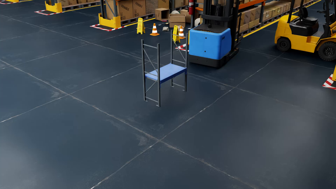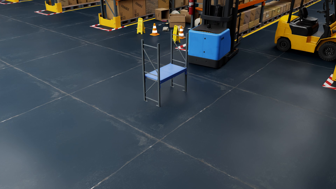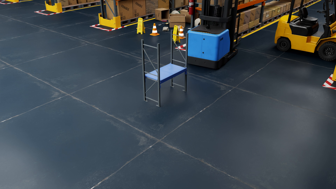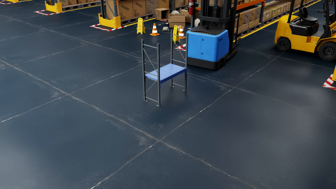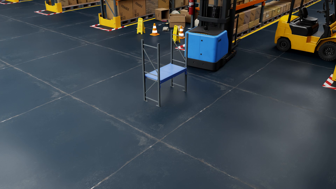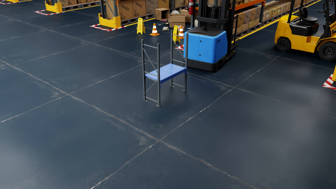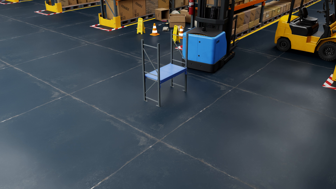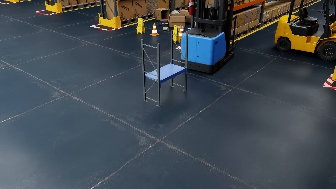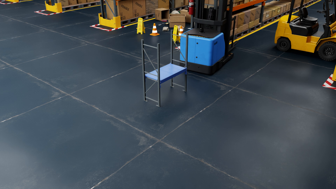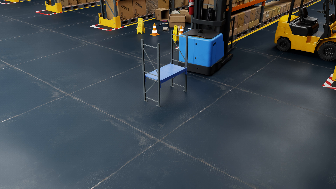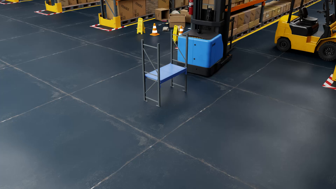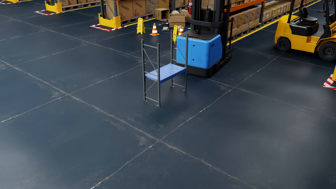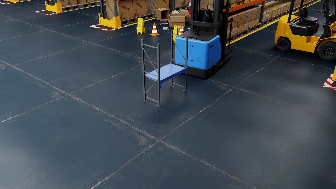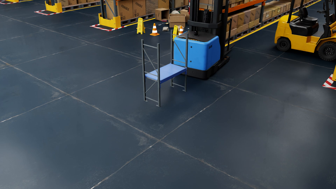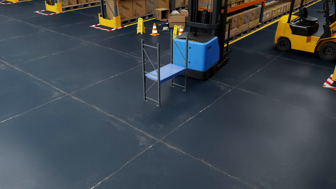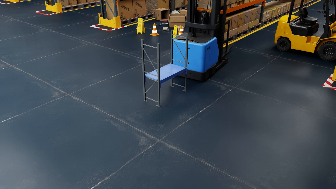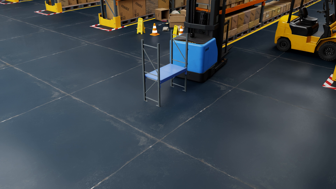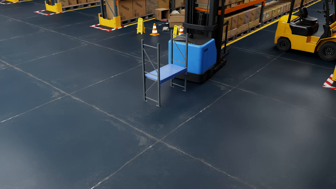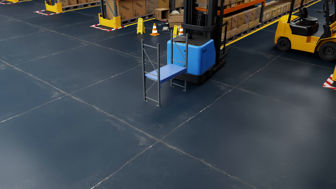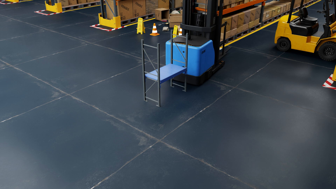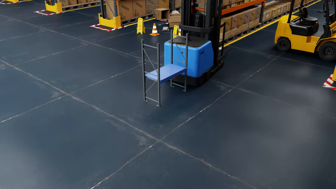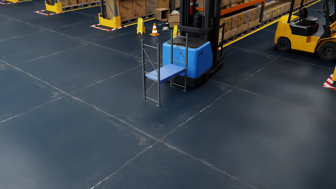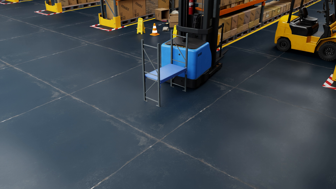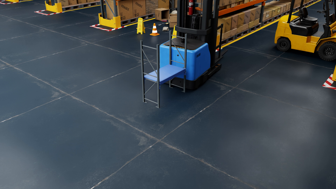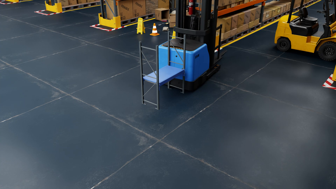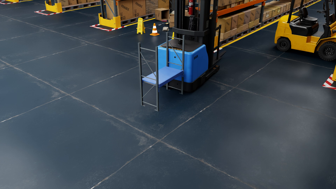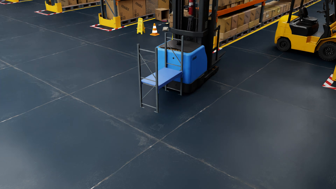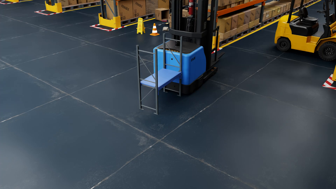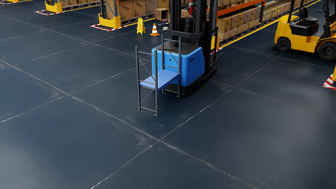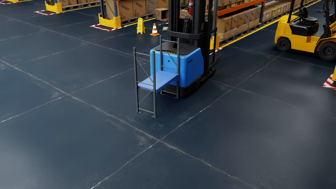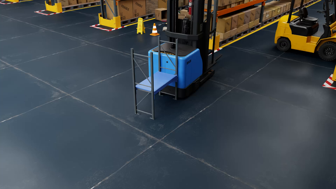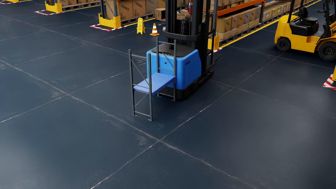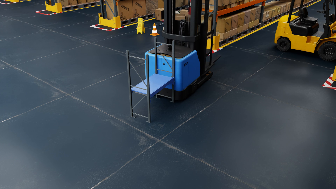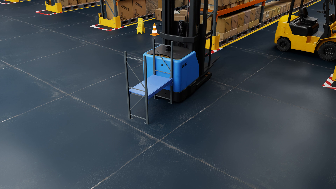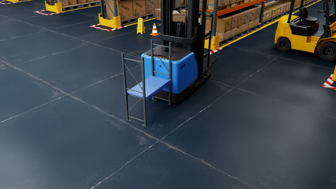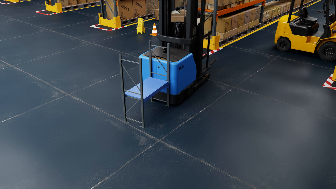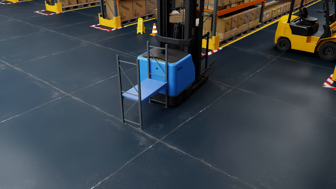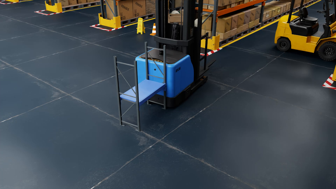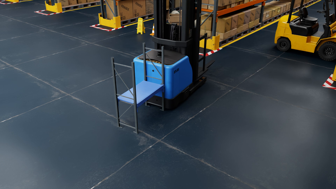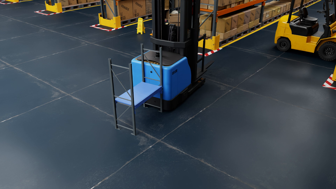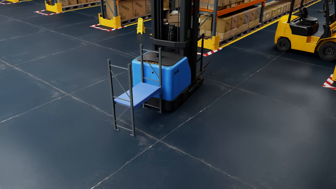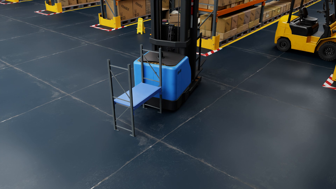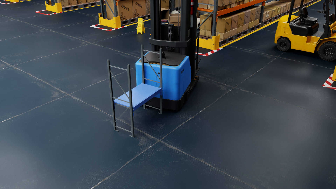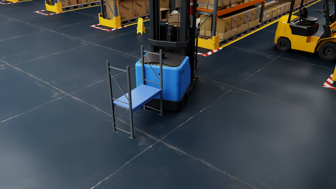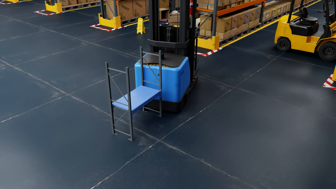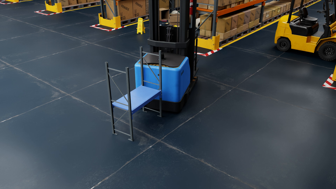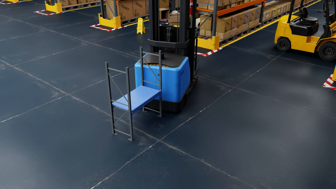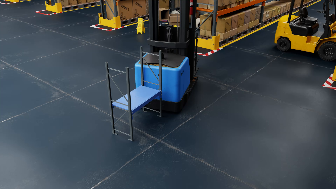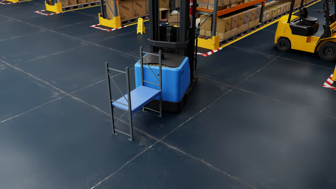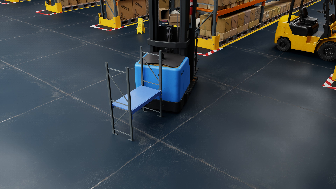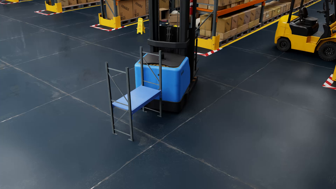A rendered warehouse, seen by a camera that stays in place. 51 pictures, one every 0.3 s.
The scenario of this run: A forklift runs into an object in its way.
